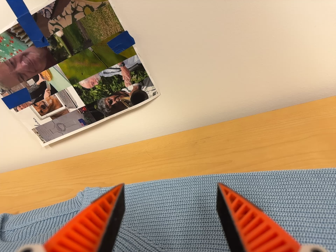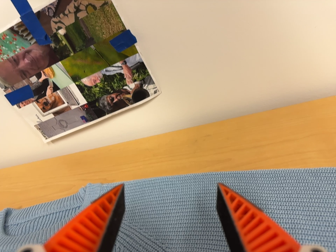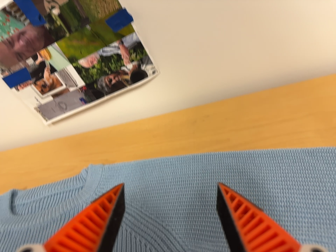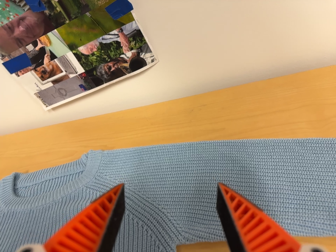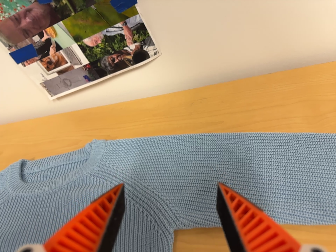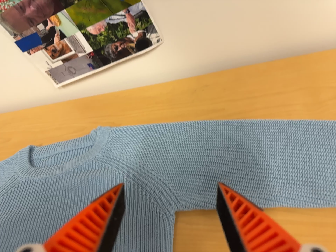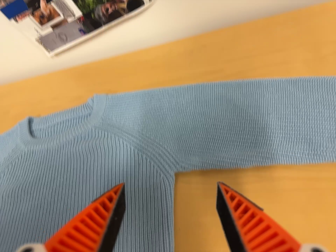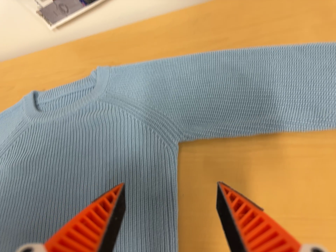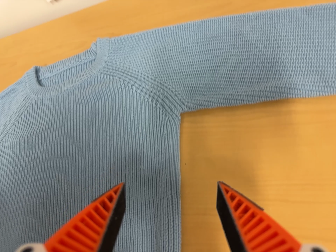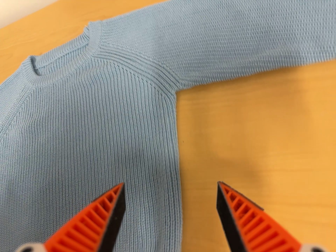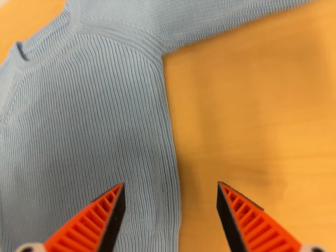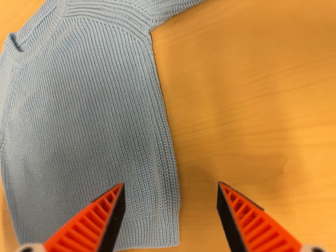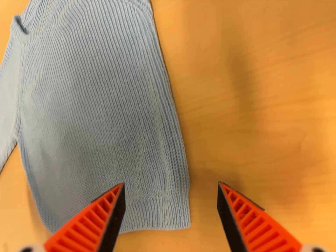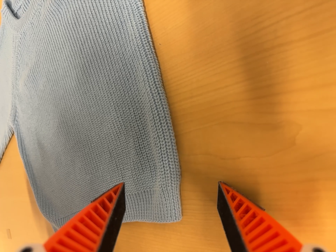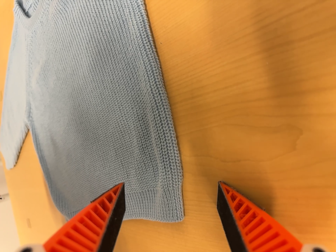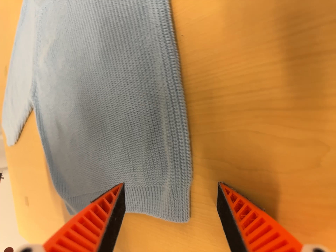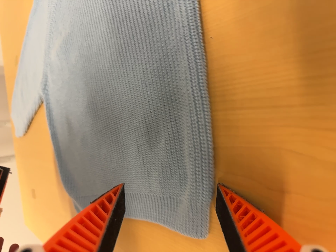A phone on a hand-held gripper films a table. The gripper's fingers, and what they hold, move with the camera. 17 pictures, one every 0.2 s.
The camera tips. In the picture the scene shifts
upward.
0.0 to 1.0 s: The camera travels backward, about 5 cm, so what stands in front gets smaller. Its aim tips toward the bottom of its view by about 15 degrees, and the scene shifts upward.
1.0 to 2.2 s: The camera pans to its left by about 10 degrees. It travels to its right and toward the bottom of its view, about 10 cm. Its aim tips toward the bottom of its view by about 30 degrees, and the scene shifts upward. It rolls about its line of sight by about 20 degrees, and the scene rotates counterclockwise.
2.2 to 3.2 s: The scene slides to the right, as the camera pans about 10 degrees to its left. It travels forward and toward the top of its view, about 9 cm, so what stands in front looms larger. Its aim tips toward the bottom of its view by about 15 degrees.
The film runs forward here.
